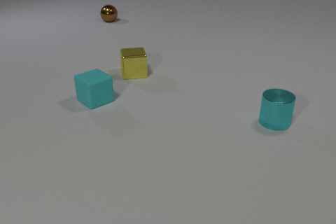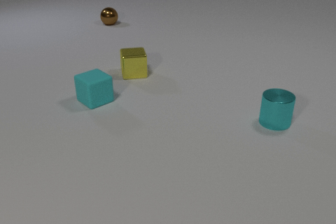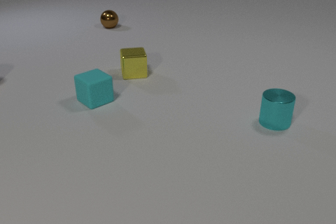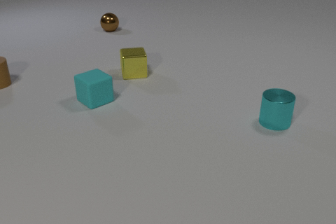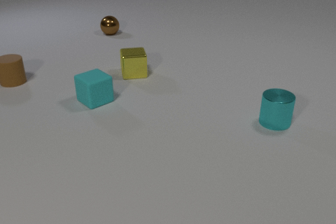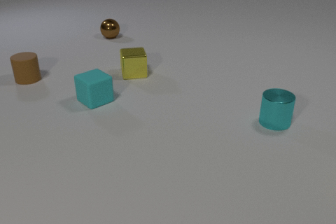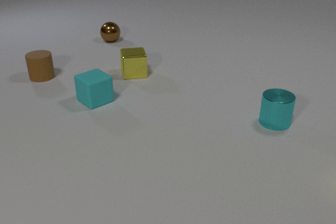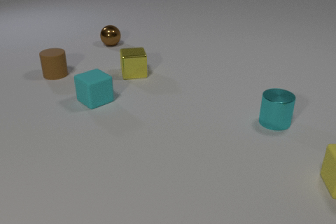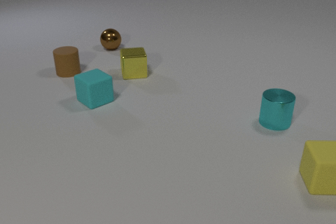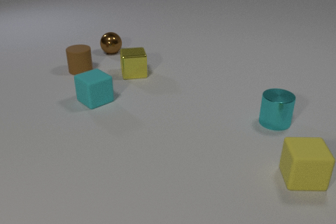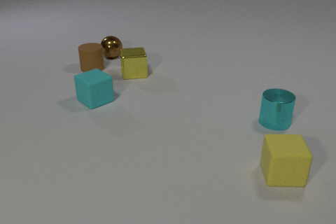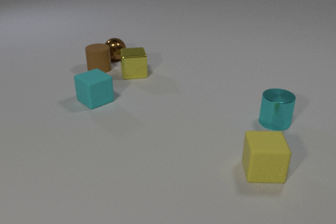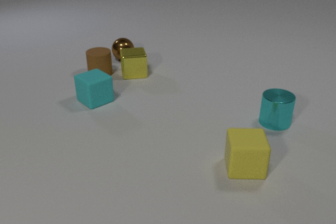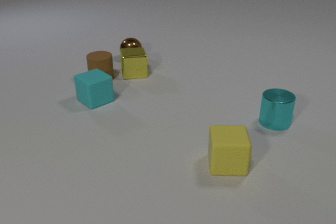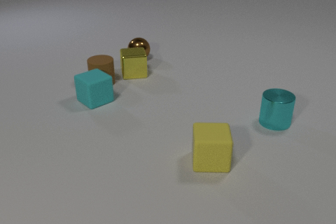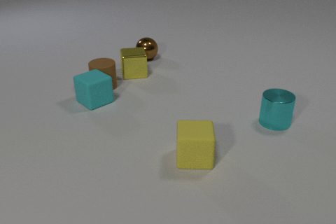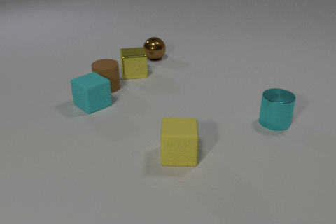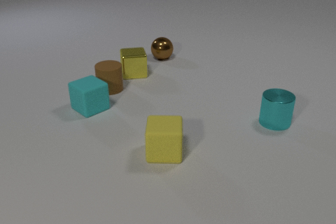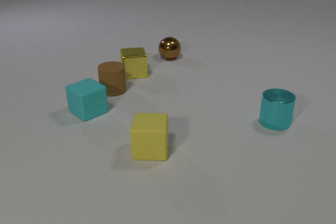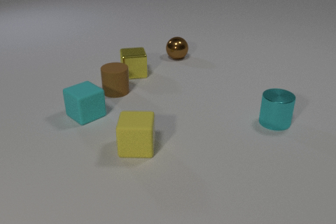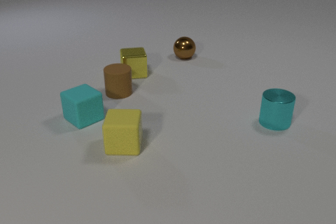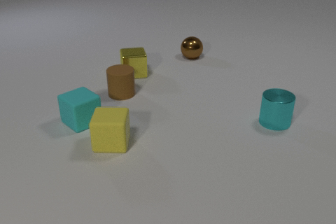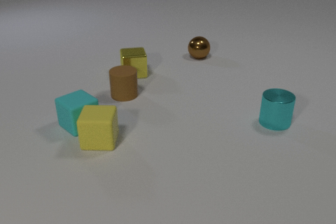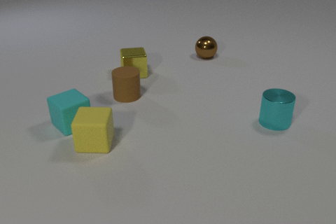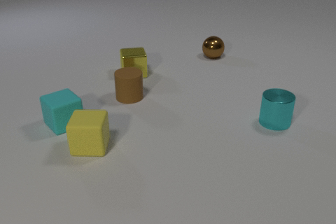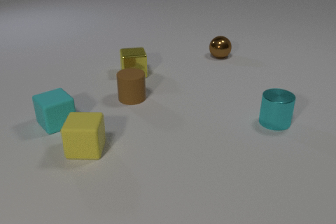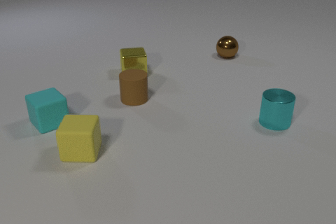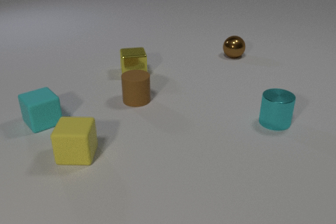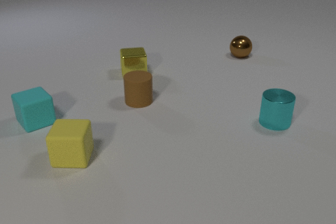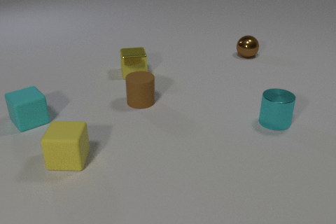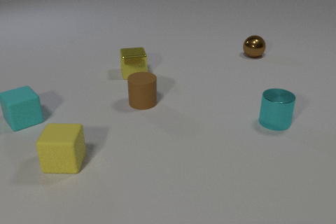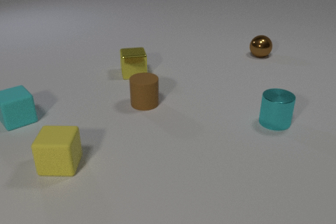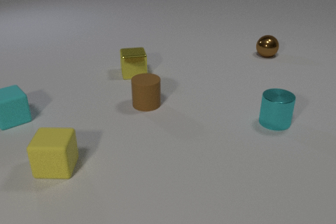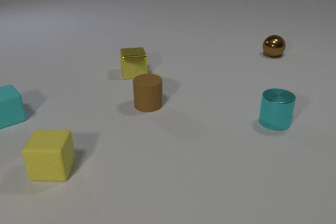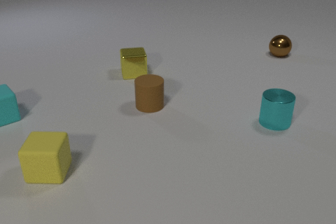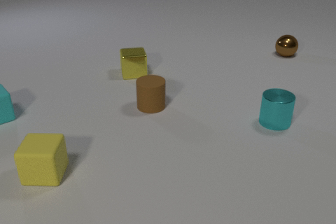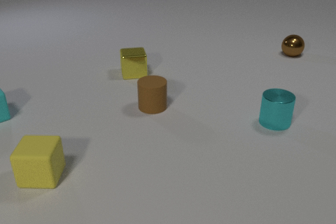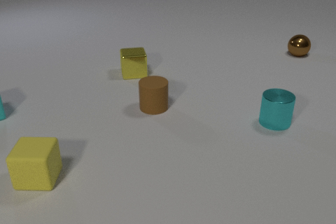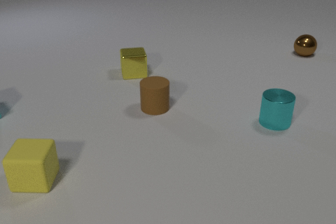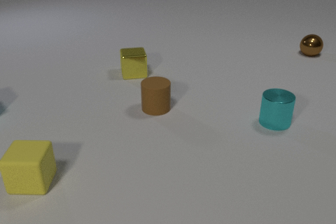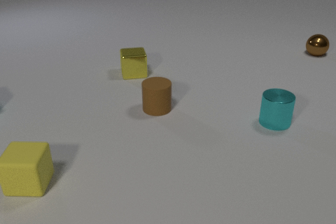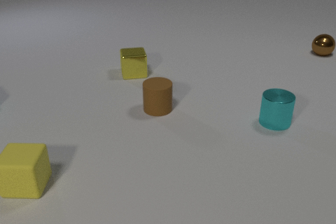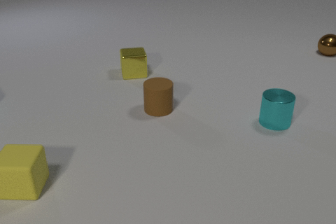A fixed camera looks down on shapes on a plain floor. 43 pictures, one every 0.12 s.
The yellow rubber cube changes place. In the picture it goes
to the left.
The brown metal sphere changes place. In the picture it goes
to the right.
0.00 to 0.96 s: The brown rubber cylinder comes in at the left edge, slides to the right. The brown metal sphere rolls toward the camera. The yellow rubber cube comes in at the right edge, slides to the left.
0.96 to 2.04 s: The brown rubber cylinder slides toward the camera and to the right. The brown metal sphere rolls to the right and toward the camera. The cyan rubber cube slides toward the camera. The yellow rubber cube slides to the left. The brown rubber cylinder and the brown metal sphere collide. The brown rubber cylinder and the cyan rubber cube collide.
2.04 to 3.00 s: The brown rubber cylinder slides toward the camera and to the right. The brown metal sphere rolls to the right. The cyan rubber cube slides to the left and toward the camera. The yellow rubber cube slides to the left. The cyan rubber cube and the yellow rubber cube collide.
3.00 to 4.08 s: The brown rubber cylinder slides to the right and toward the camera. The brown metal sphere rolls to the right. The cyan rubber cube slides to the left and away from the camera. The yellow rubber cube slides to the left and toward the camera.
4.08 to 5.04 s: The brown rubber cylinder slides to the right and toward the camera. The brown metal sphere rolls to the right and away from the camera. The cyan rubber cube slides to the left and away from the camera, leaves at the left edge. The yellow rubber cube slides to the left and toward the camera.
What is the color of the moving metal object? brown.
How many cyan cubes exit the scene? 1.
What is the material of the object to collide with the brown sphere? rubber.
